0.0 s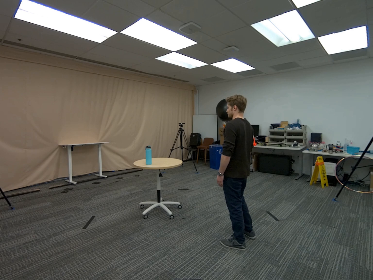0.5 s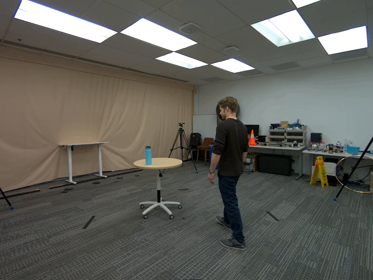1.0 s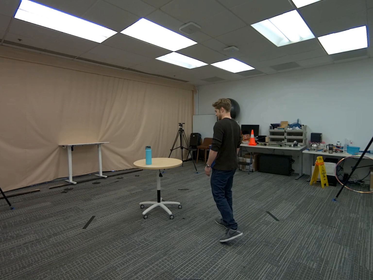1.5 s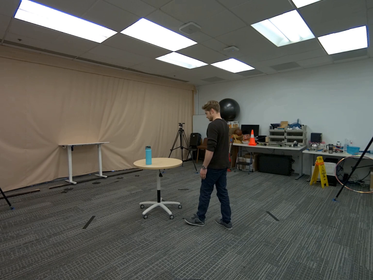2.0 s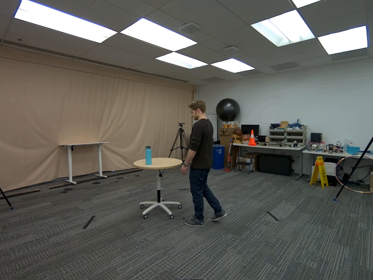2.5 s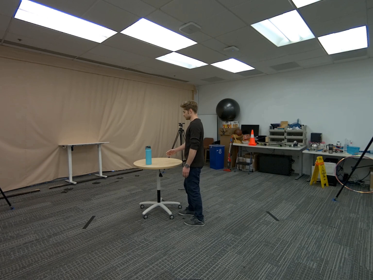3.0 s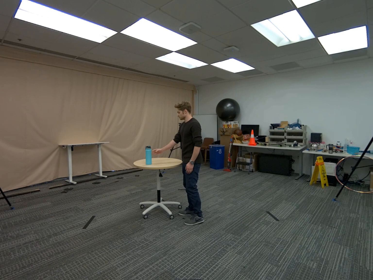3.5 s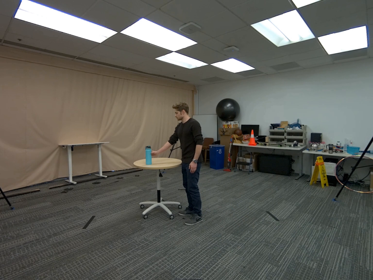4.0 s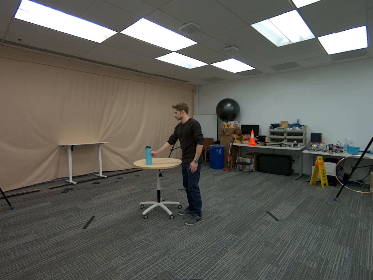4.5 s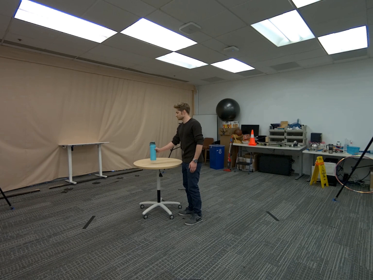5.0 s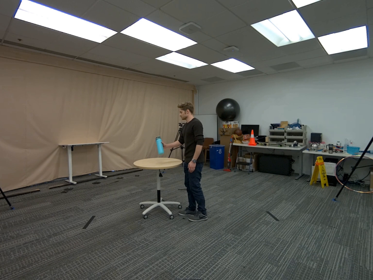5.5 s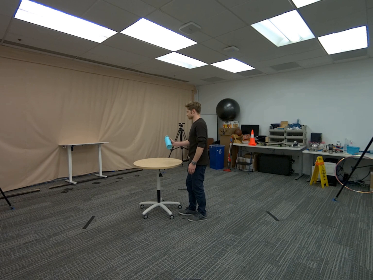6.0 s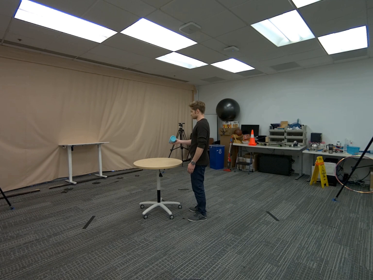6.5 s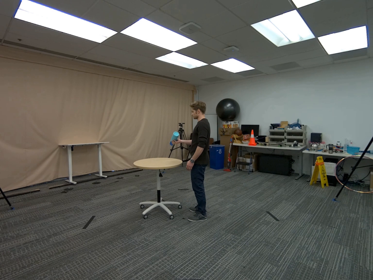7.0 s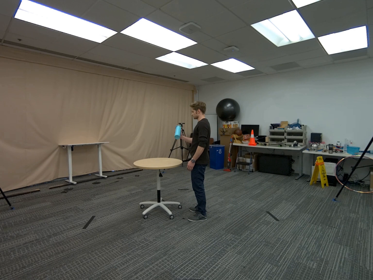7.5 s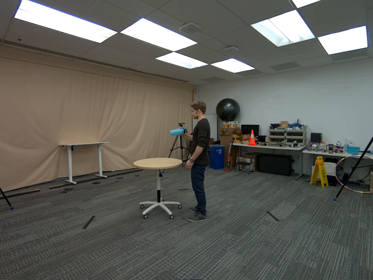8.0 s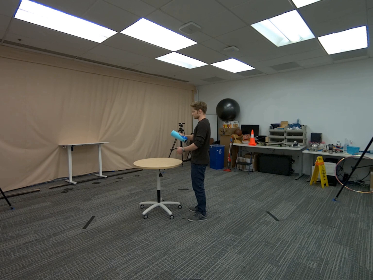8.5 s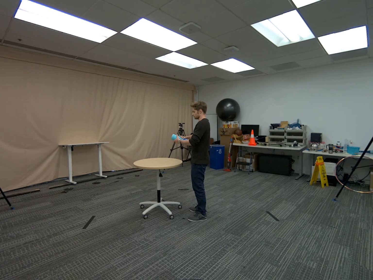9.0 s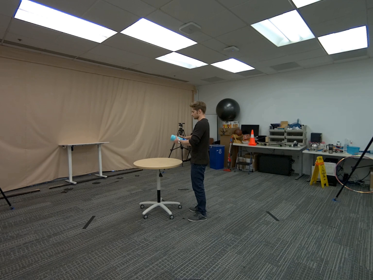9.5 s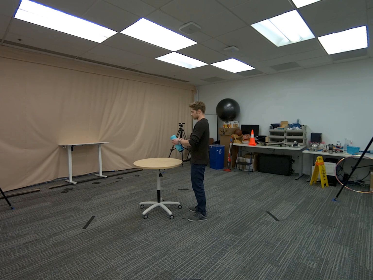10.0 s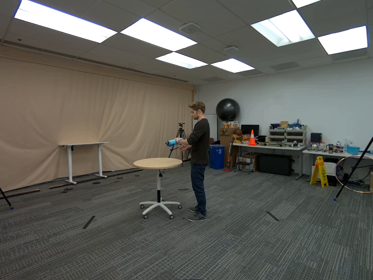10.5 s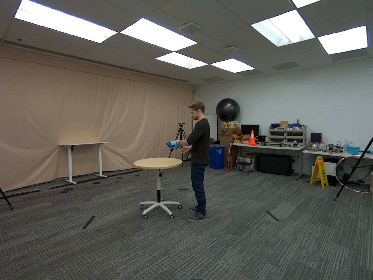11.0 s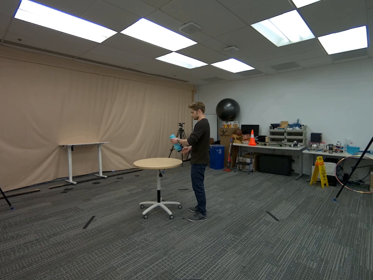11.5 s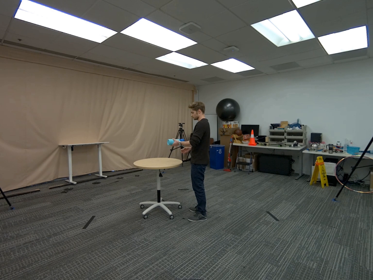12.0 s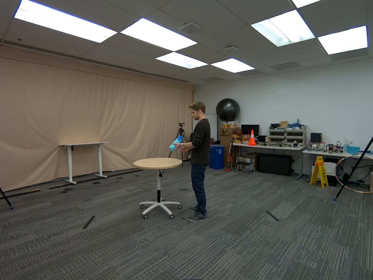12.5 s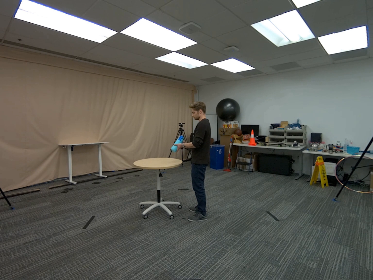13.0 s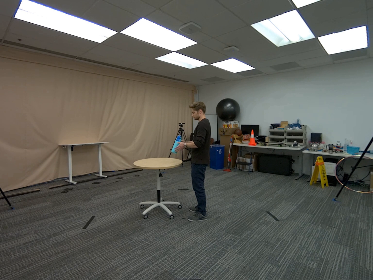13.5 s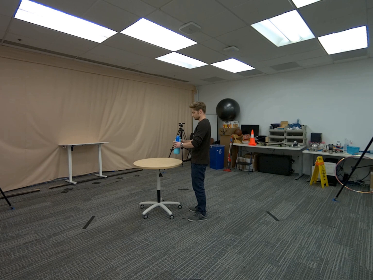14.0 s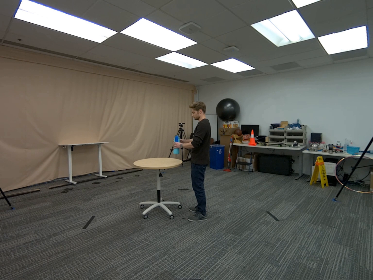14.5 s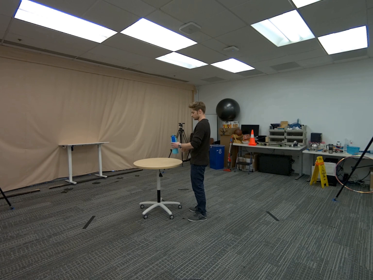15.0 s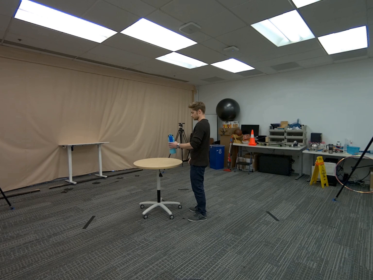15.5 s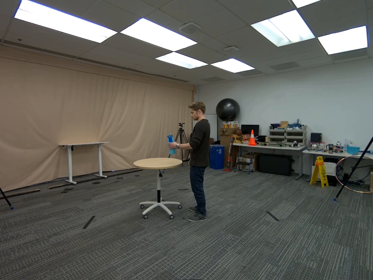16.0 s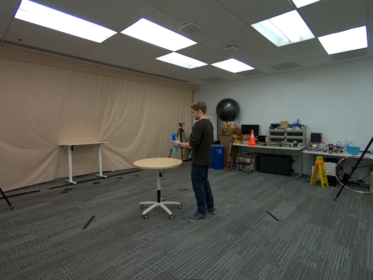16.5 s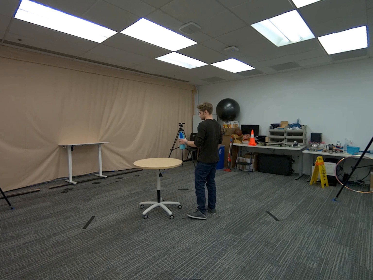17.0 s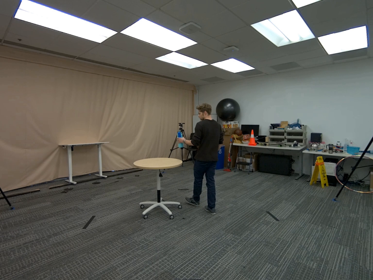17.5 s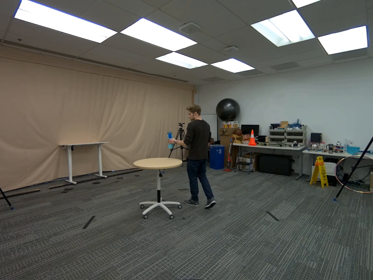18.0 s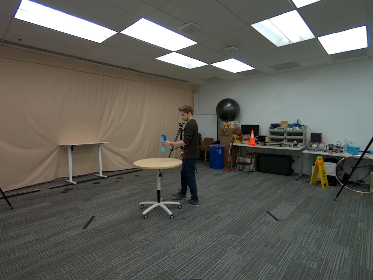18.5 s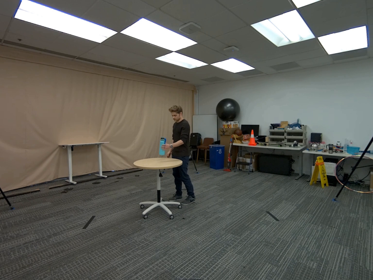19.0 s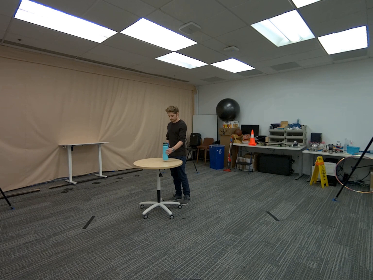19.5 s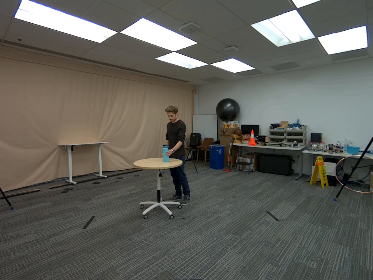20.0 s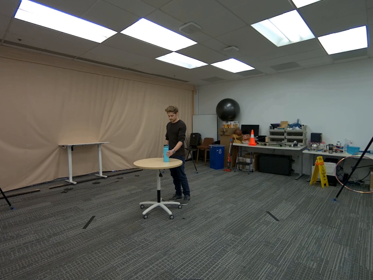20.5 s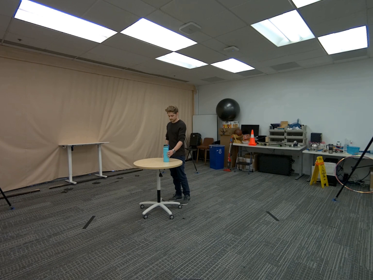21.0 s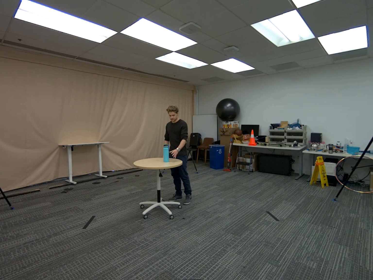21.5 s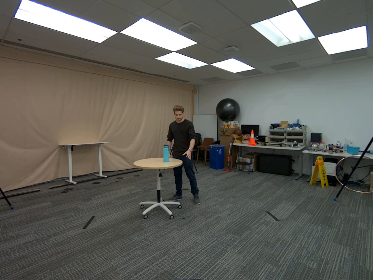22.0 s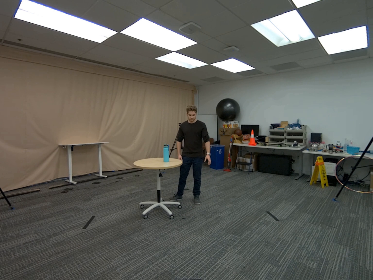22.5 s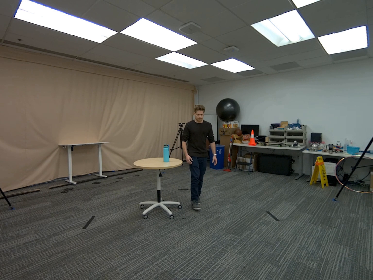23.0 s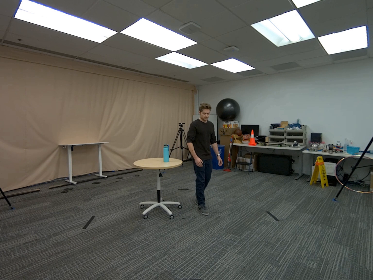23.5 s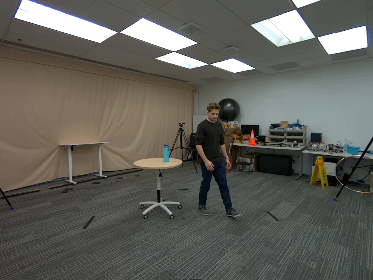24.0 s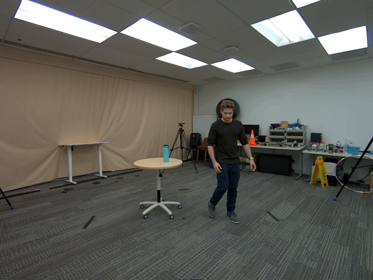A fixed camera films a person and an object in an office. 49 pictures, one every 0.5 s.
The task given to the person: Walk to the cyan water bottle on the round table. Pick up the bottle with your right hand, rotate and hand it over to your left hand. And keep alternating hands while rotating the bottle. Once done, place the bottle back on the round table.
